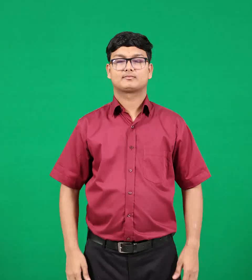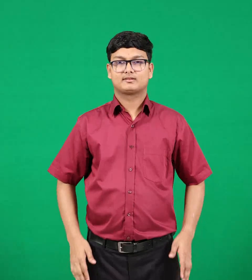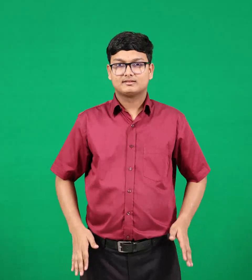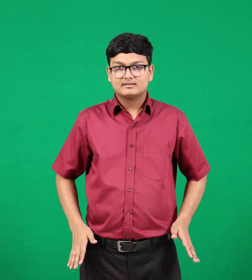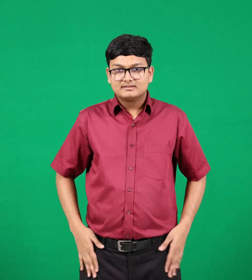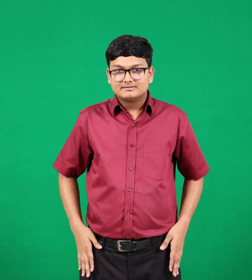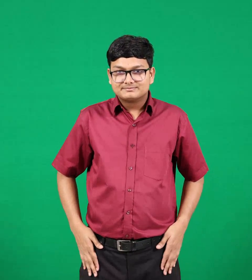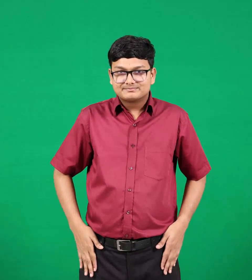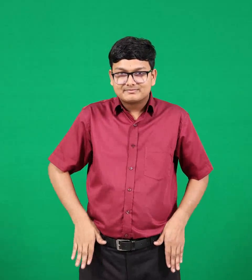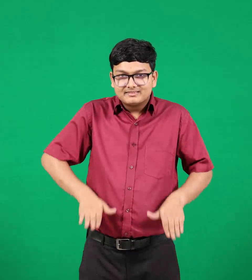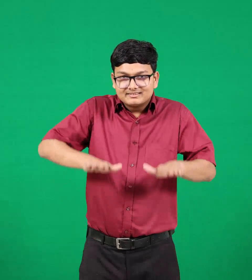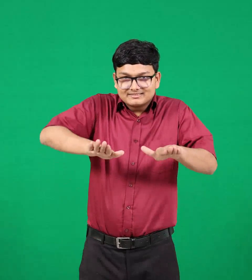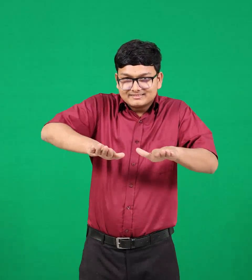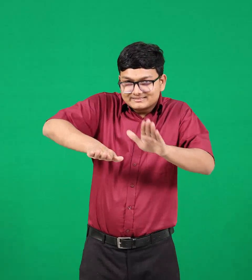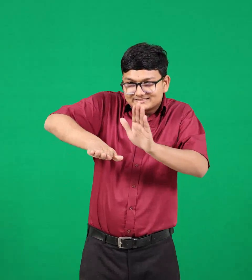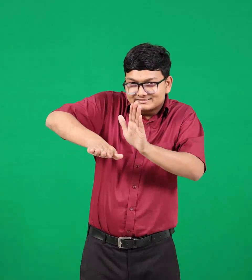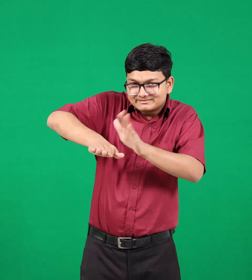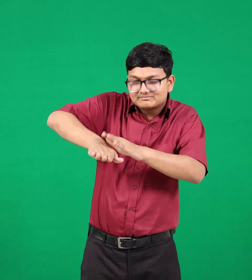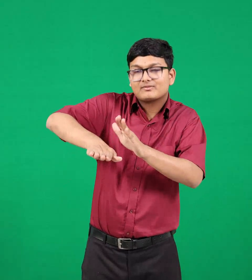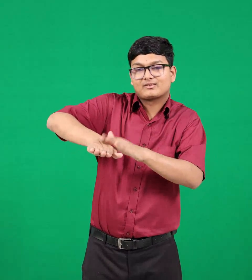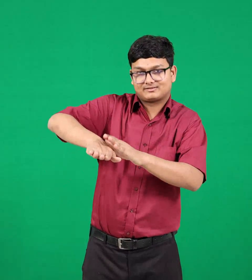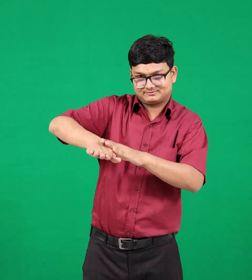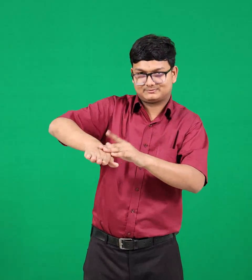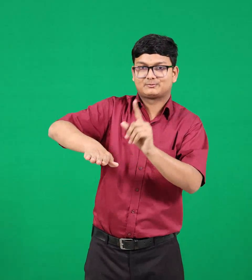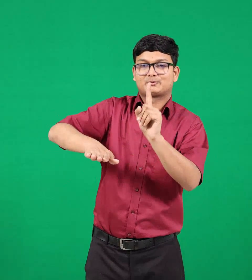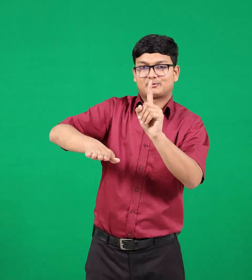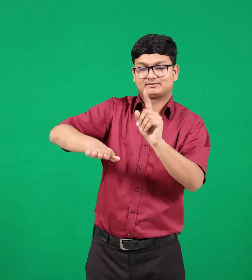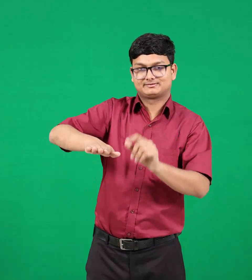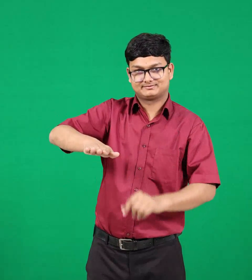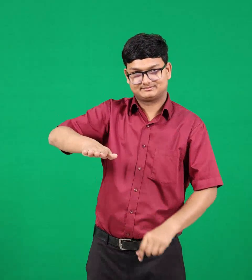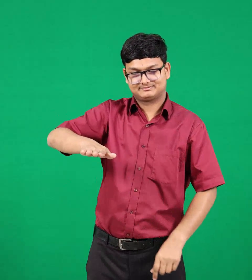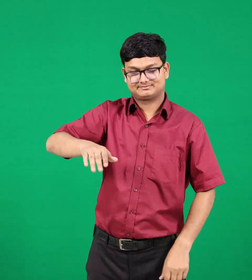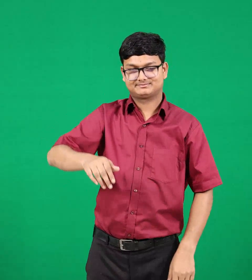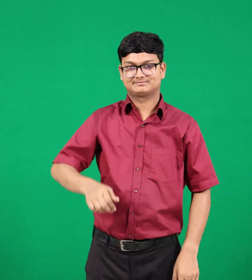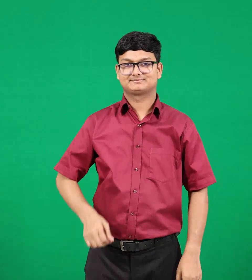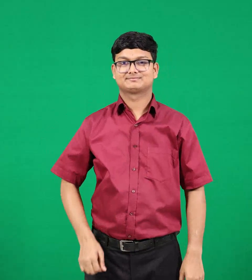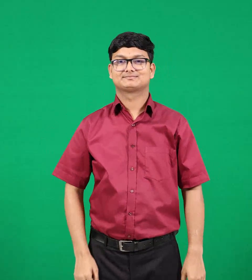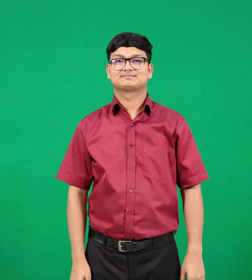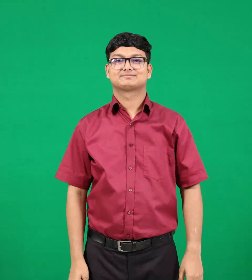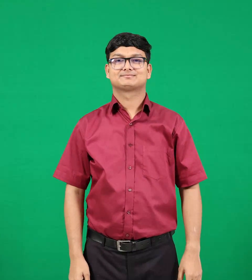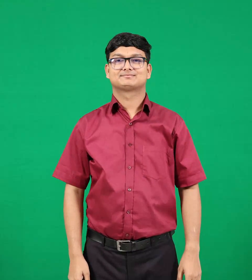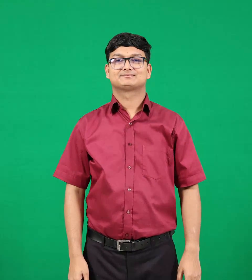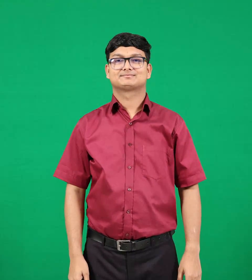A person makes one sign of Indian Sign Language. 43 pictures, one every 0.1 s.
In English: foot
